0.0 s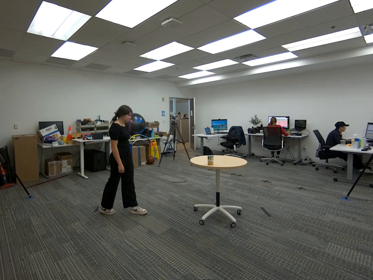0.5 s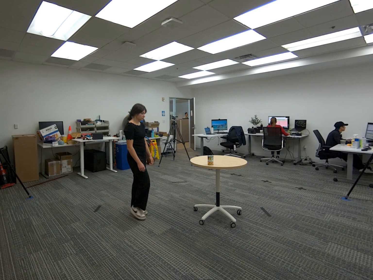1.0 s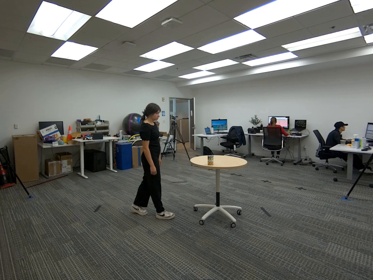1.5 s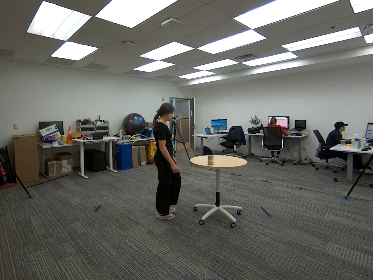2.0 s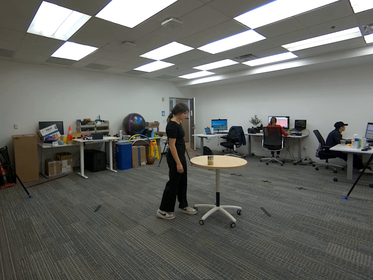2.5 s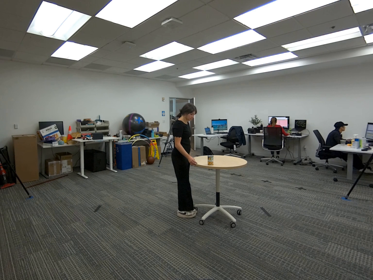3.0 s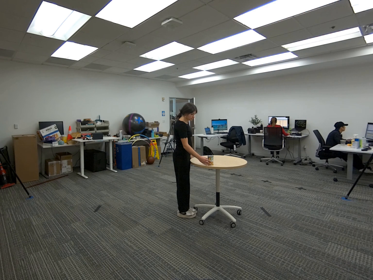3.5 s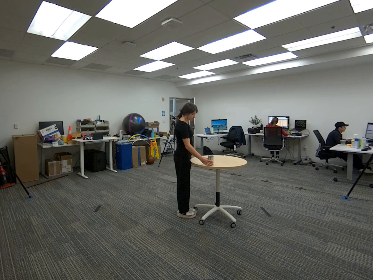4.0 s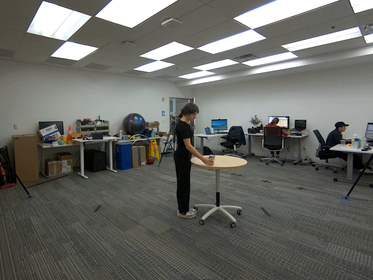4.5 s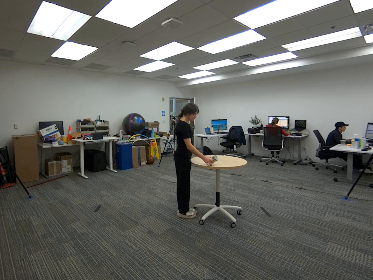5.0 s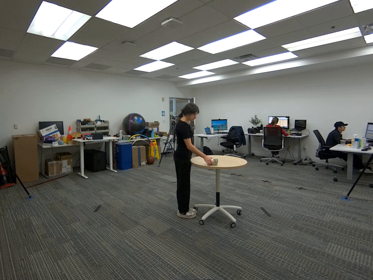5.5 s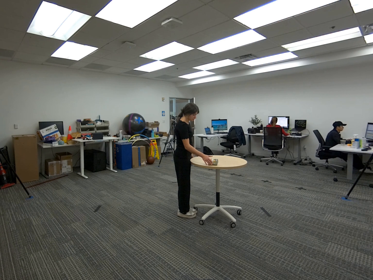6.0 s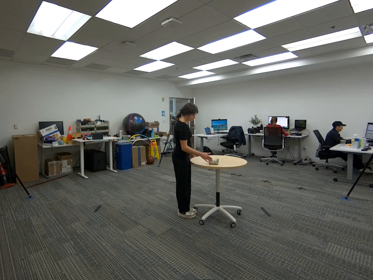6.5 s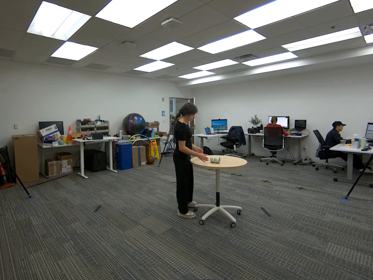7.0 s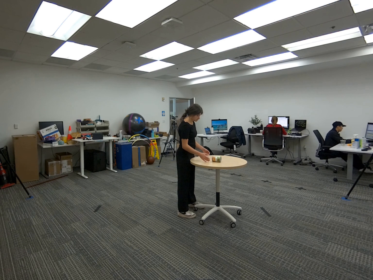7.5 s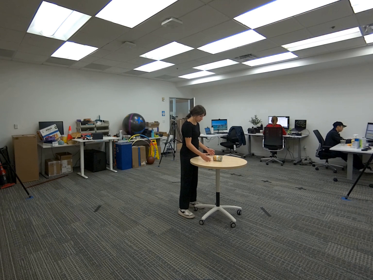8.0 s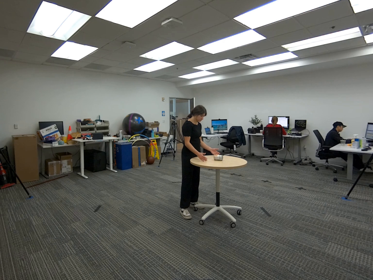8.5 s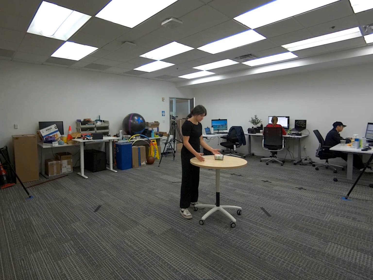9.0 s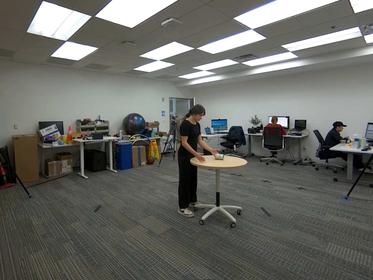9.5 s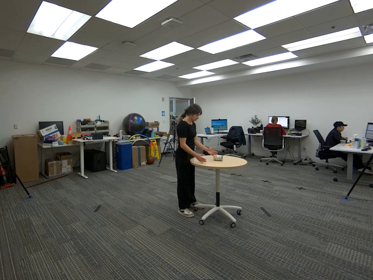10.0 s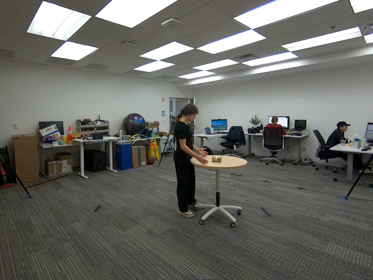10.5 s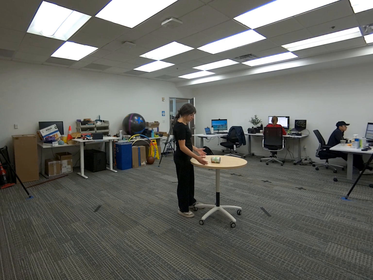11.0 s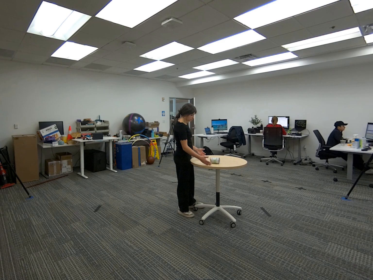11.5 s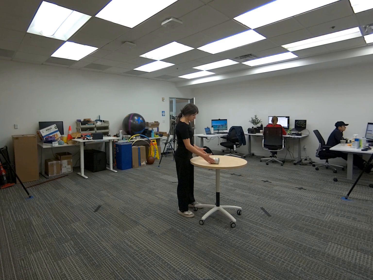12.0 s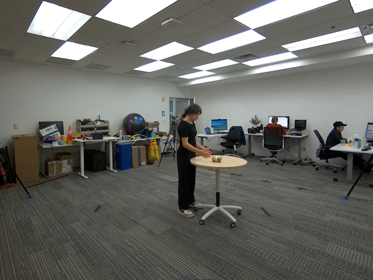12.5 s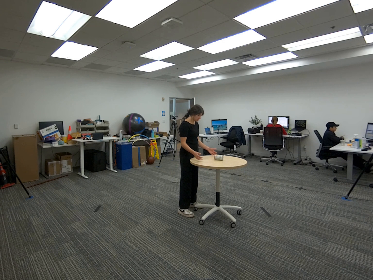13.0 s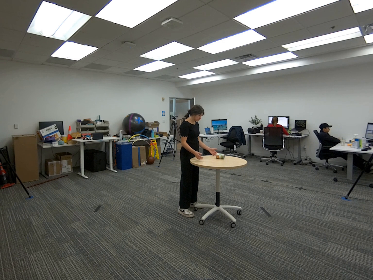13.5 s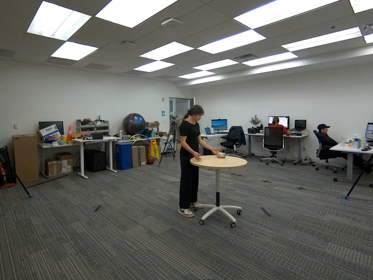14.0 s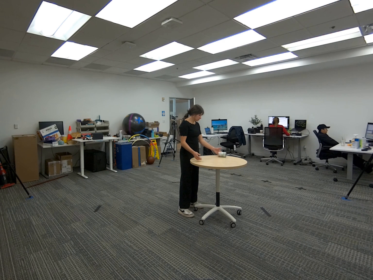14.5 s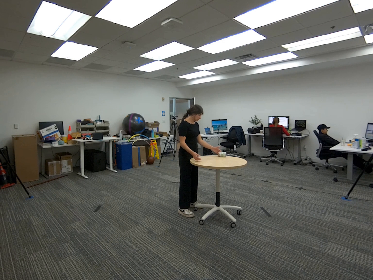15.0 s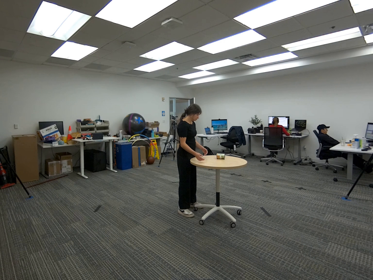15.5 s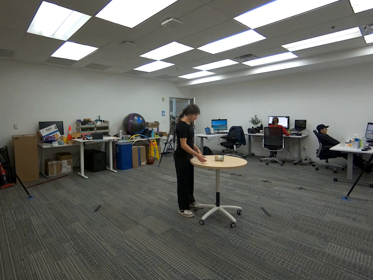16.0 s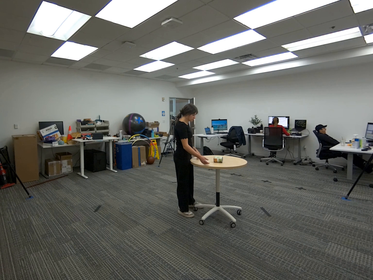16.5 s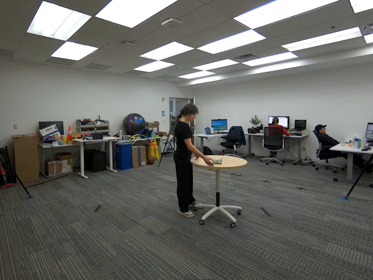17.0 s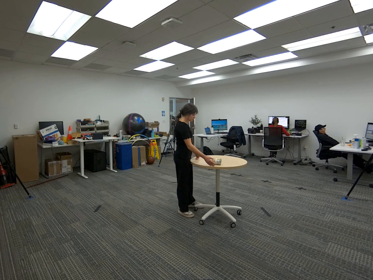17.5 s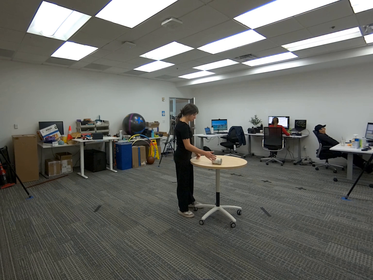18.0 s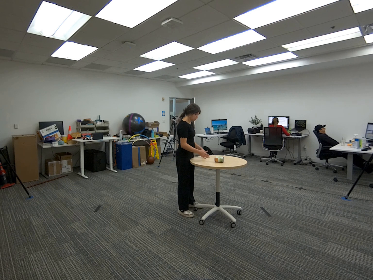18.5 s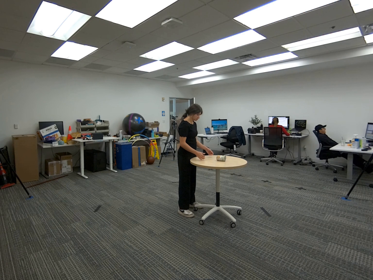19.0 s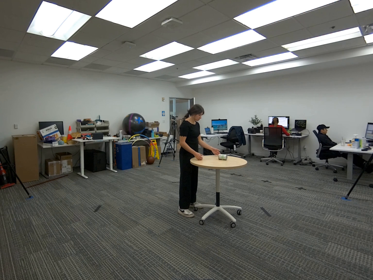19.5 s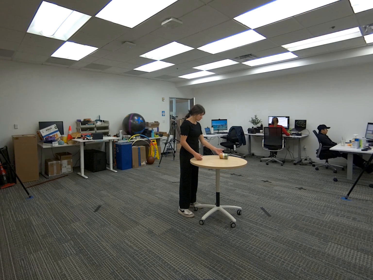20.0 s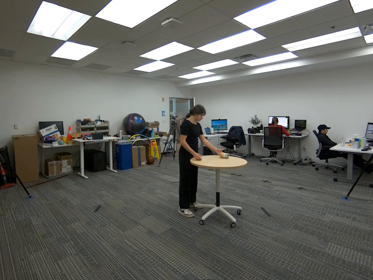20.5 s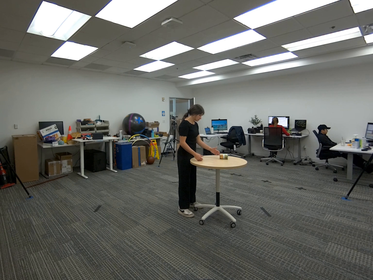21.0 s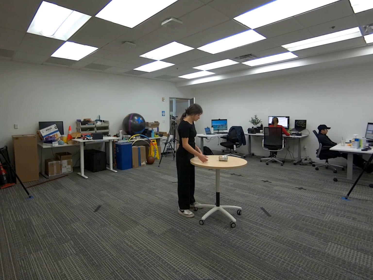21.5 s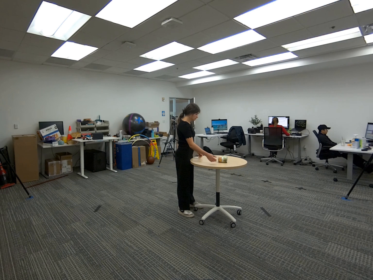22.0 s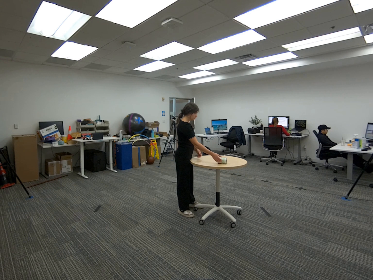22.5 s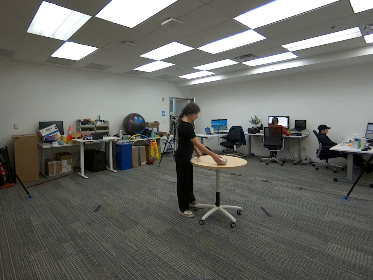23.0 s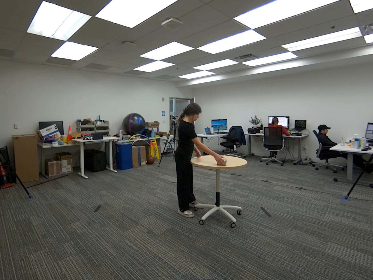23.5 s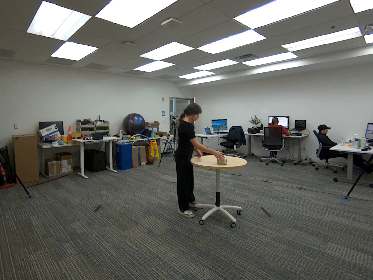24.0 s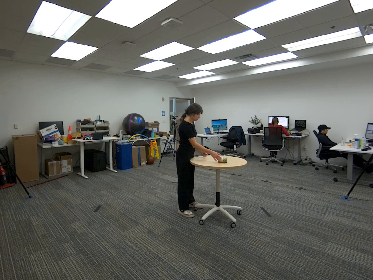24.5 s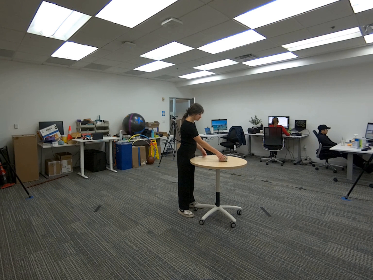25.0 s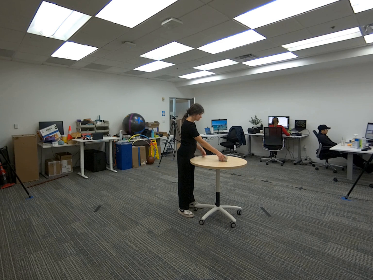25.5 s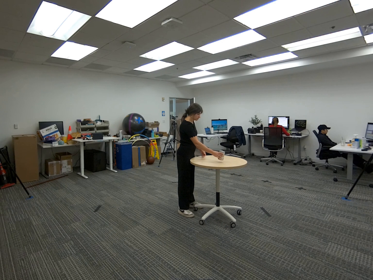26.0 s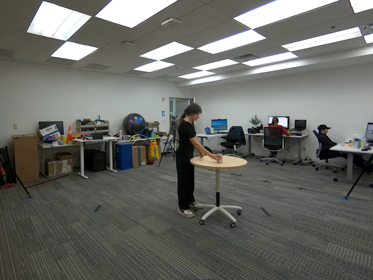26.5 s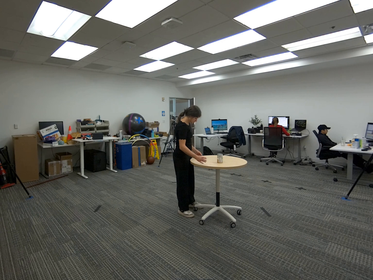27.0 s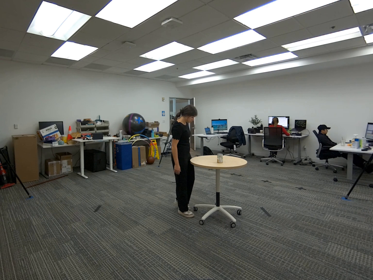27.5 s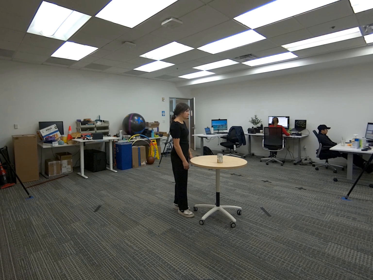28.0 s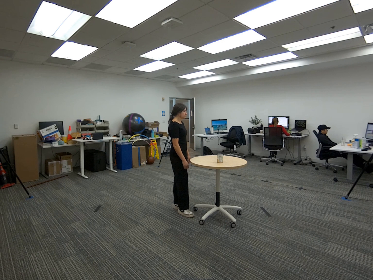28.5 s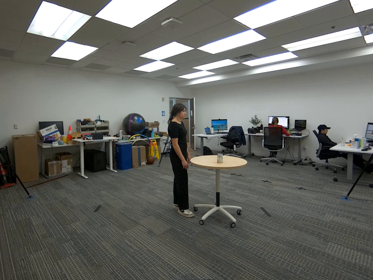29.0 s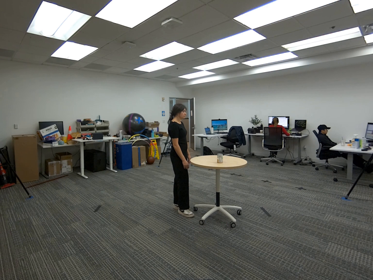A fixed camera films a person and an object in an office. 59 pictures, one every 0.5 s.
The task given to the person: Walk up to the round table and lay the corn can on its side. Gently push the corn can so that it rolls on the round table. Don't let the corn can fall off the table. Place right up on the round table when done.
